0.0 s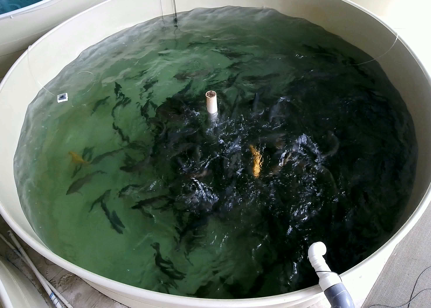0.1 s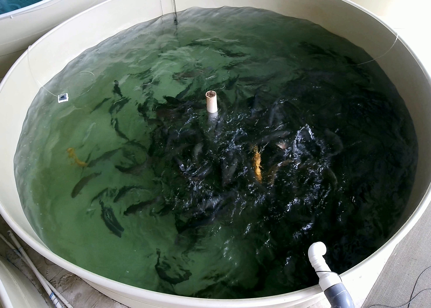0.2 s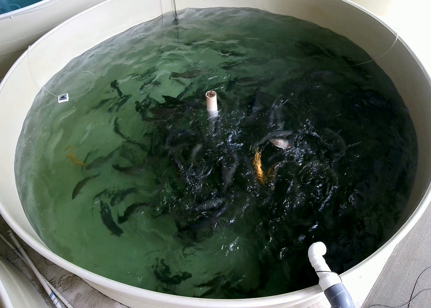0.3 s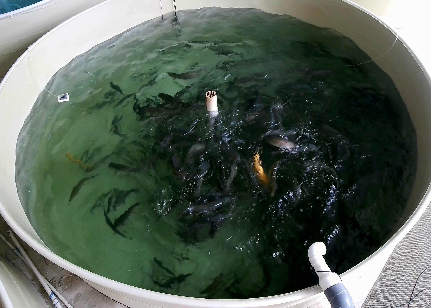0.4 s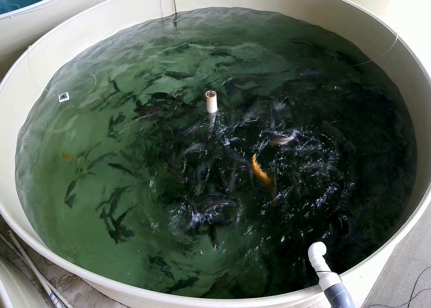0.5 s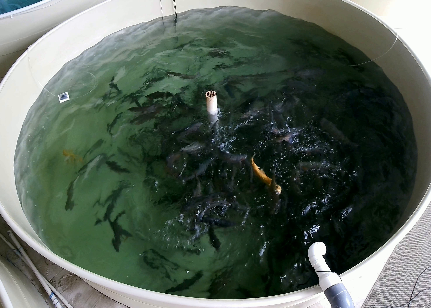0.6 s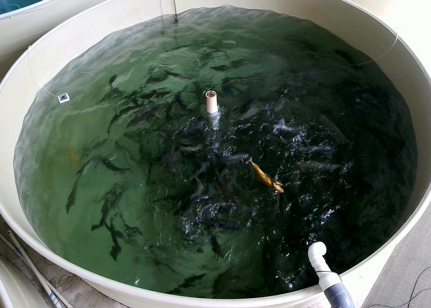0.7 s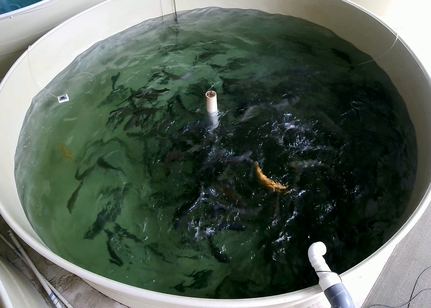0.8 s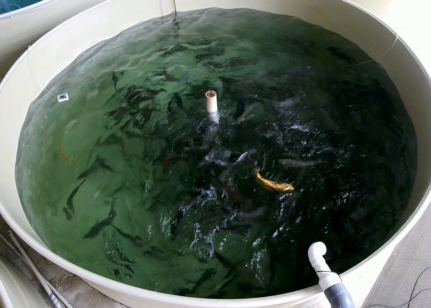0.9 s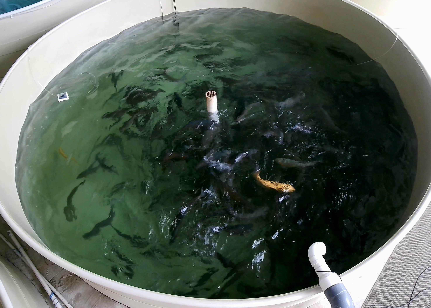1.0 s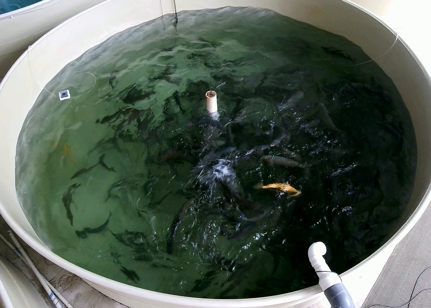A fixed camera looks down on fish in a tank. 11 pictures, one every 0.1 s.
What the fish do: Weak feeding.
